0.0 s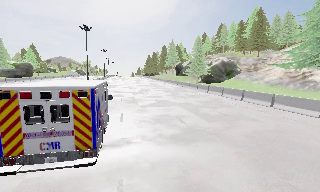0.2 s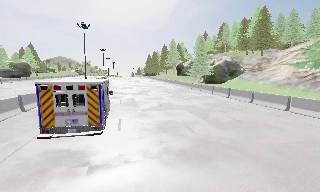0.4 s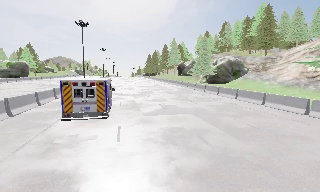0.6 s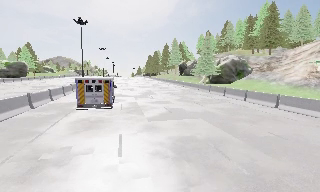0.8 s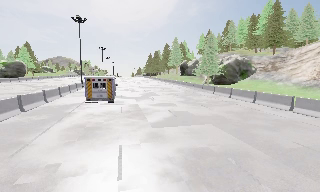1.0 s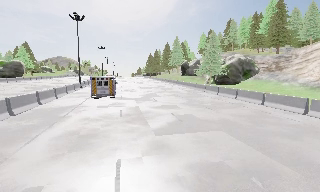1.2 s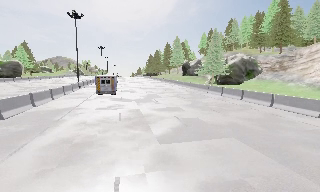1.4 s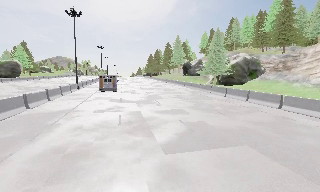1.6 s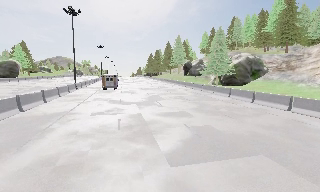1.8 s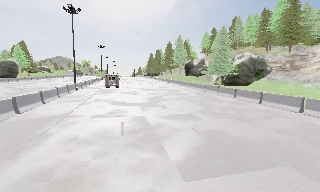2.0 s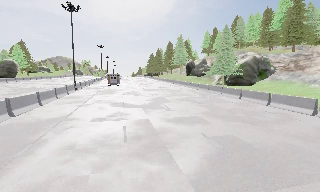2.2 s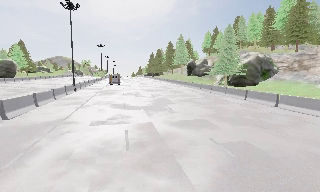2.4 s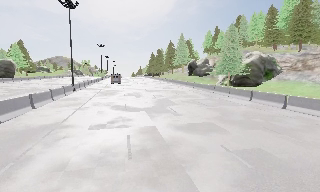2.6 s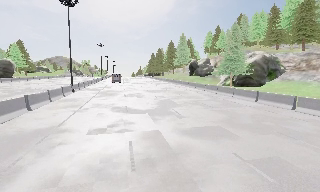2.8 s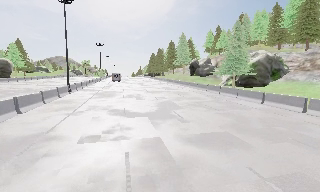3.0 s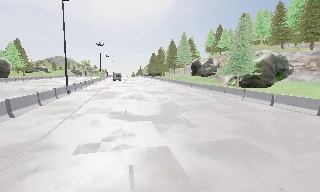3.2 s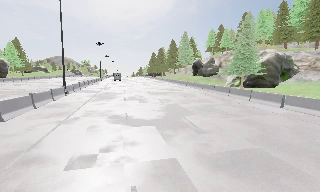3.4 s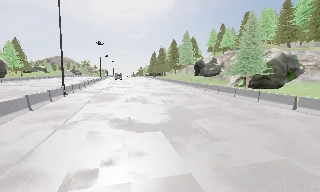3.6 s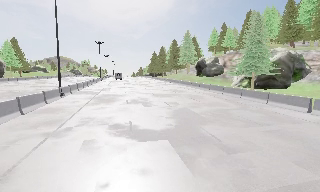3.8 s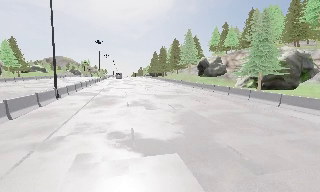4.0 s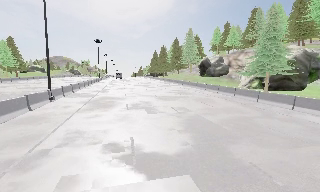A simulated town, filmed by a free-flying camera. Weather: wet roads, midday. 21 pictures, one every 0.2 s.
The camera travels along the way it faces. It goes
forward.
0.0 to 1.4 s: The camera travels forward, about 8 m, so what stands in front looms larger. It loses speed.
1.4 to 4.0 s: The camera travels forward, about 11 m, so what stands in front looms larger.
The film runs forward here.
